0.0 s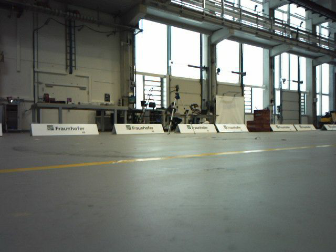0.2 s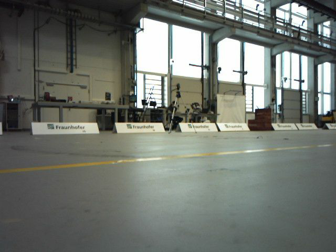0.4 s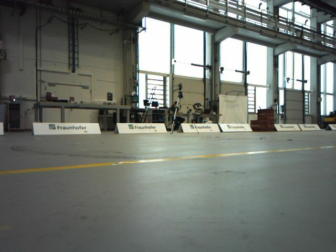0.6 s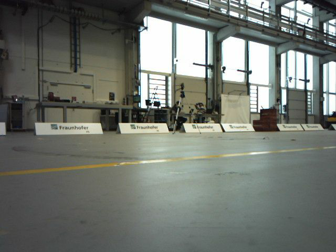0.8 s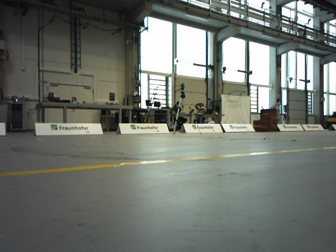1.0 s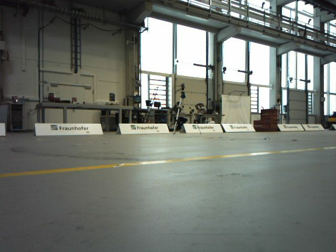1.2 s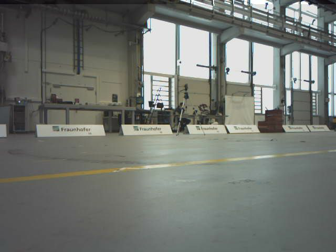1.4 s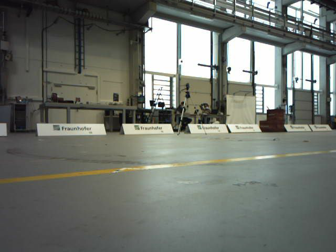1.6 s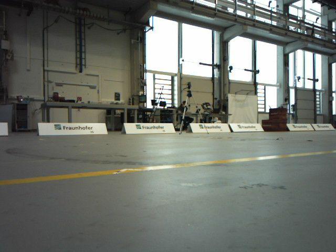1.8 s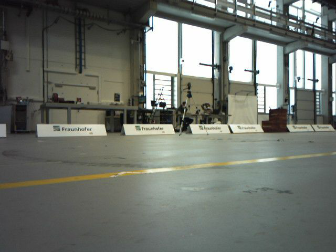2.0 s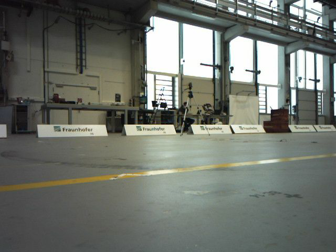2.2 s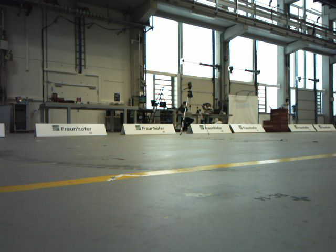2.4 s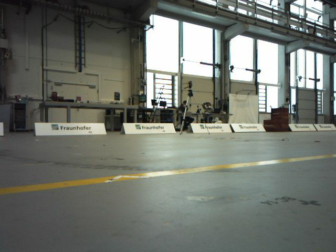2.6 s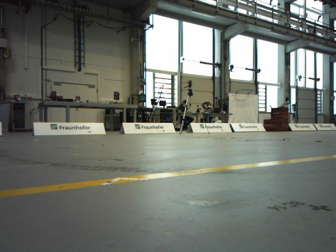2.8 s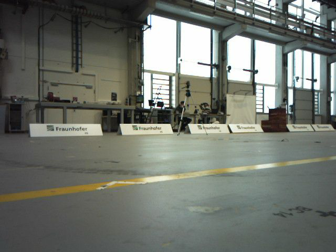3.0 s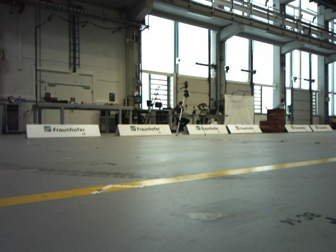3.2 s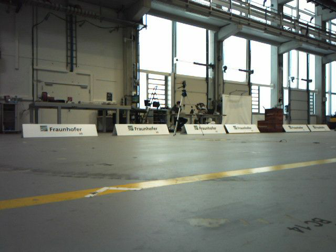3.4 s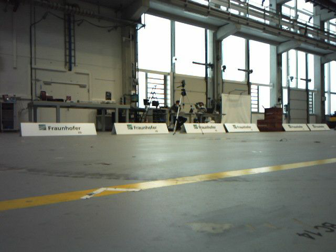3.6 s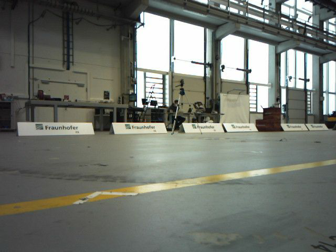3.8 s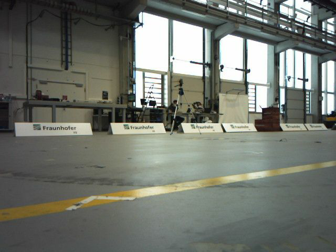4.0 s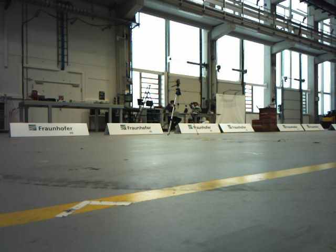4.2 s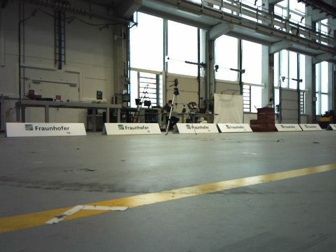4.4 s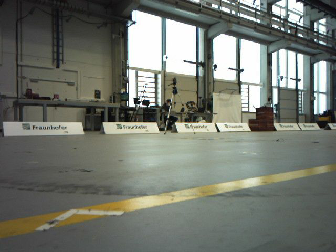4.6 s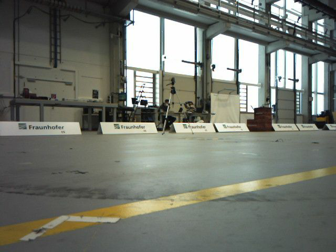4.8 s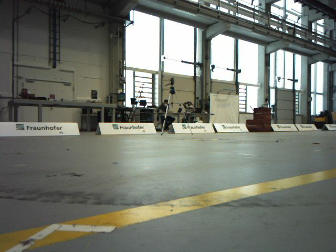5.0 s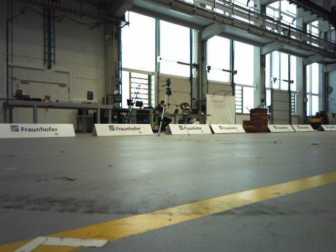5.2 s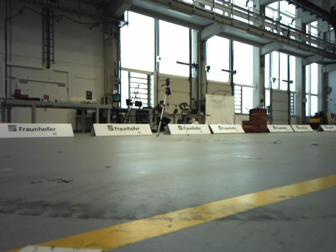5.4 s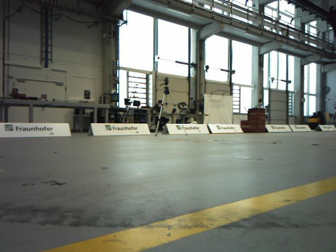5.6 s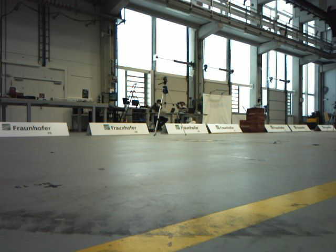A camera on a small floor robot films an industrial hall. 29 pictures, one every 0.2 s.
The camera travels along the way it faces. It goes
forward.
0.0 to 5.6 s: The camera travels forward, about 1.2 m, so what stands in front looms larger.
The film runs forward here.
